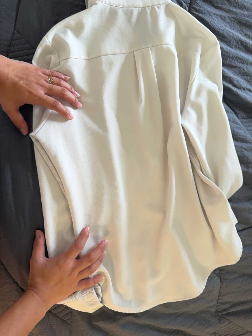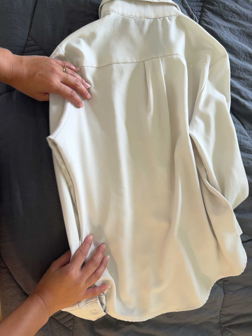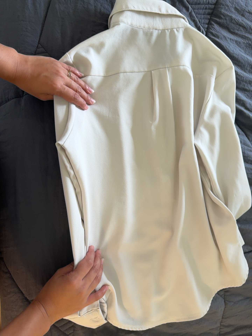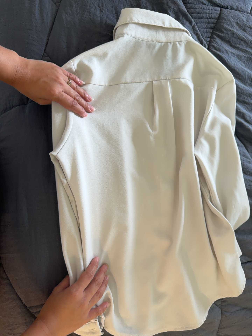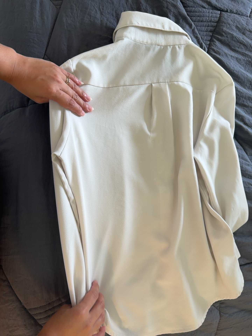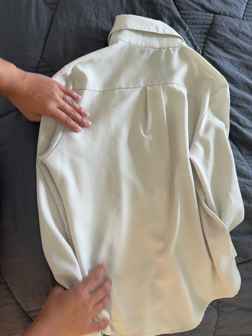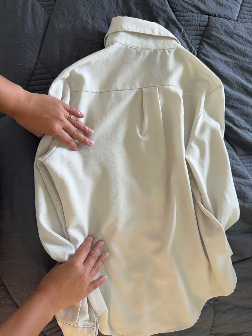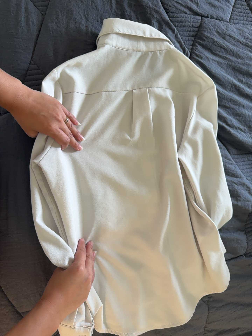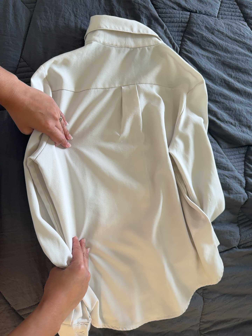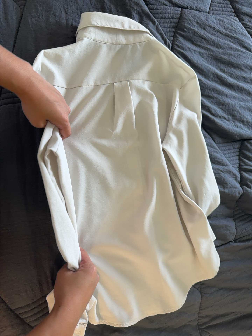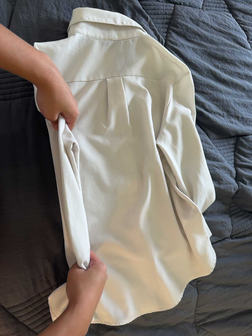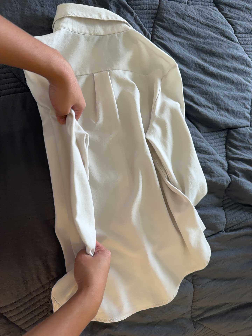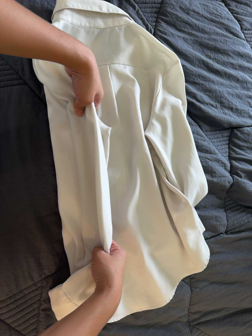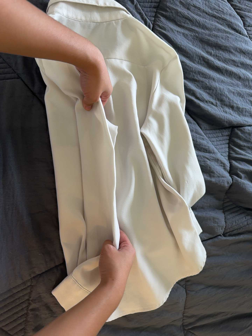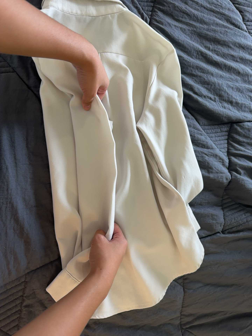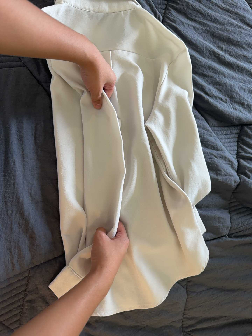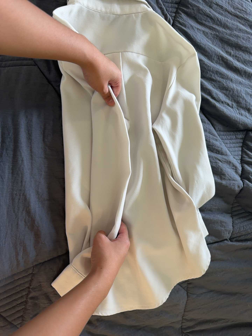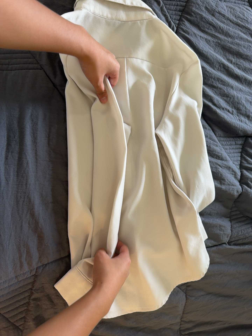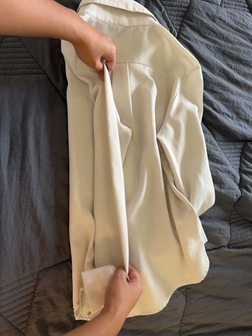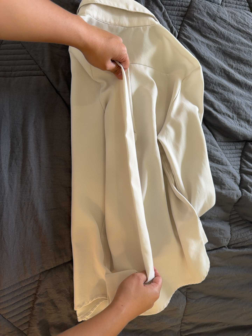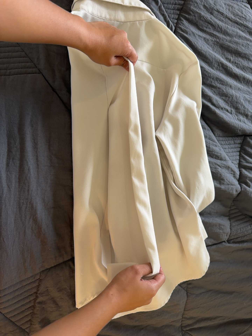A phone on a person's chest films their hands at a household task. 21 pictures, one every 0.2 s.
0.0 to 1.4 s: The camera shifts only a little, or ends up much as it began.
1.4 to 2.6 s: The camera travels to its right and toward the bottom of its view, about 10 cm, so close, fixed things drift to the left.
2.6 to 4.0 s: The camera shifts only a little, or ends up much as it began.
The film runs forward here.
